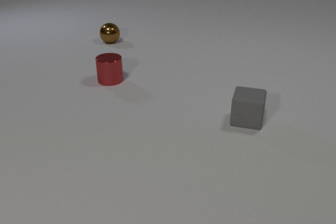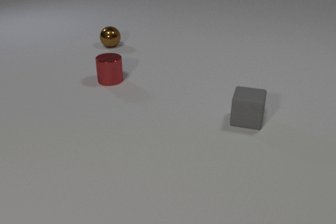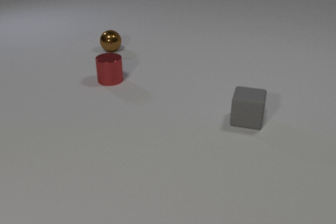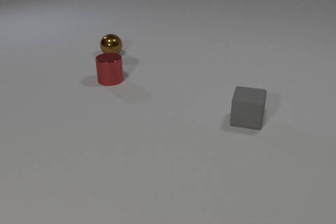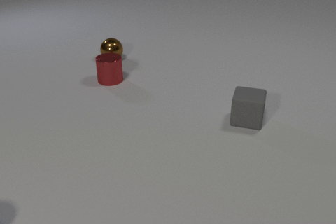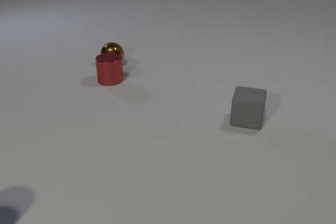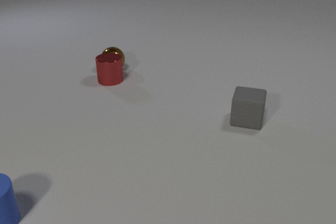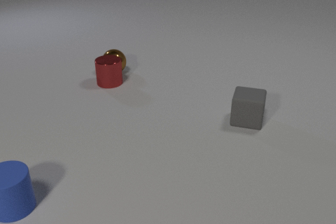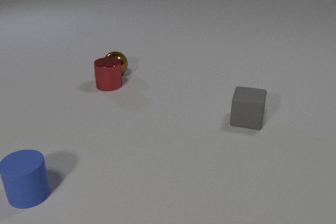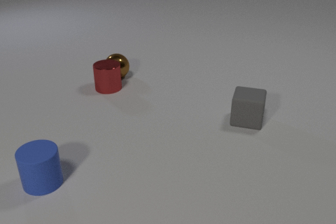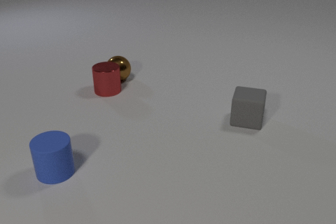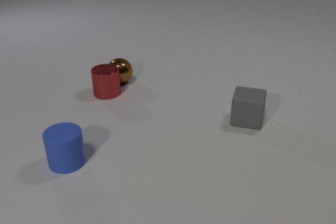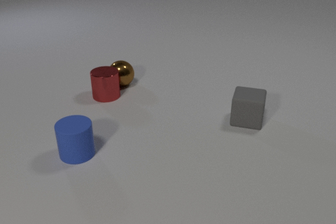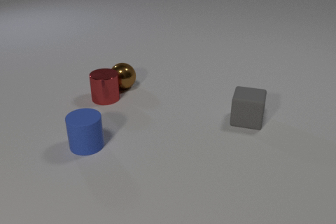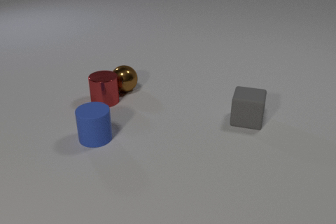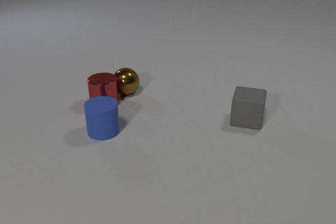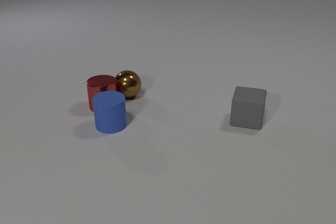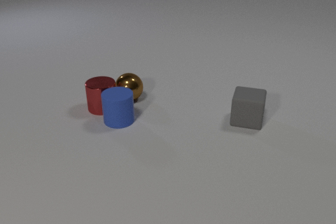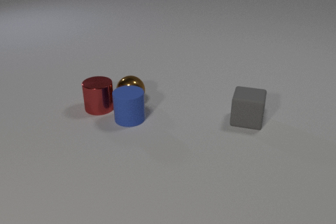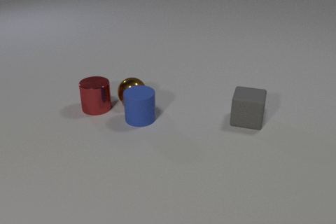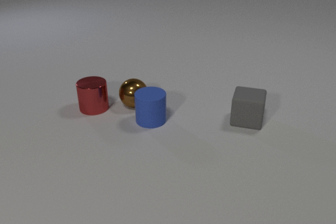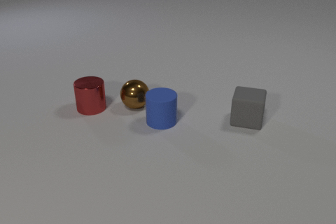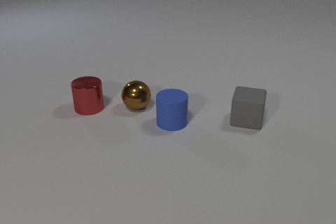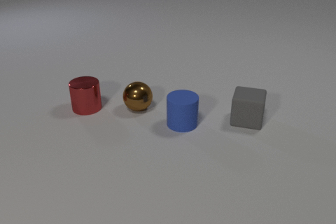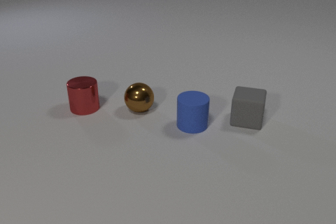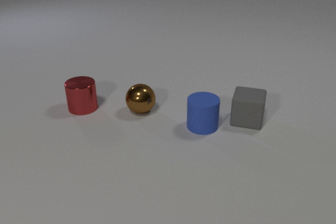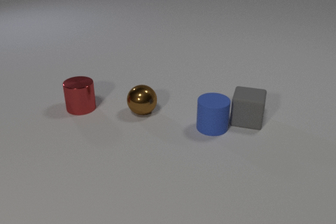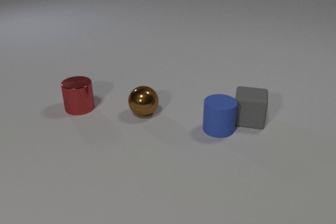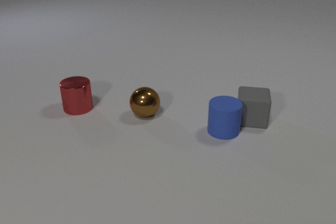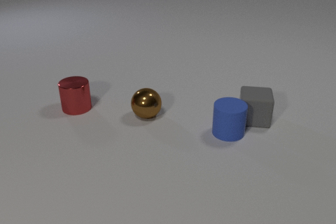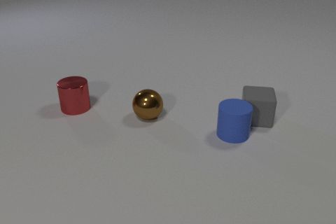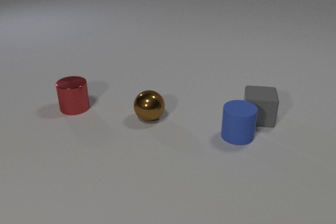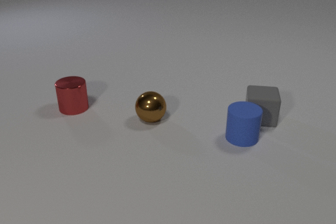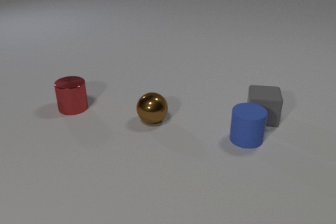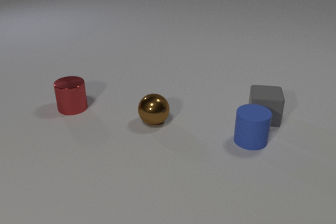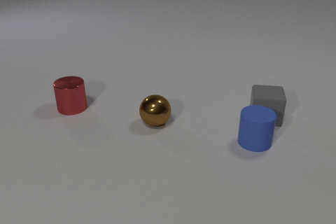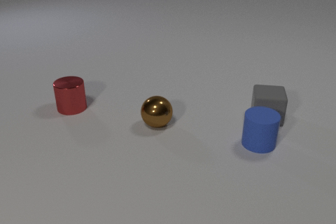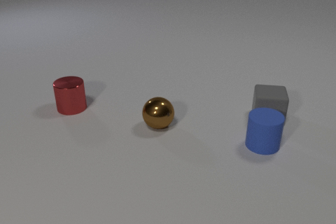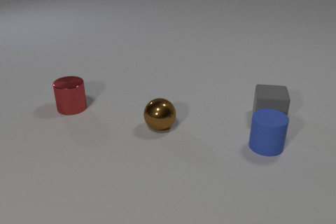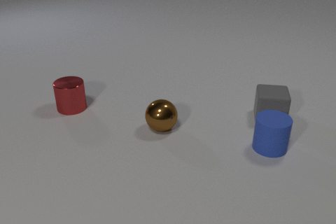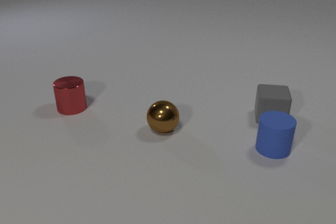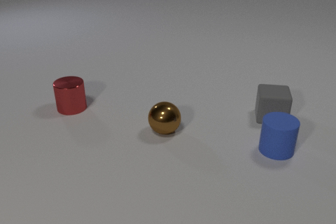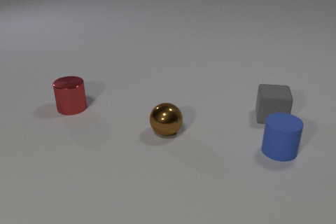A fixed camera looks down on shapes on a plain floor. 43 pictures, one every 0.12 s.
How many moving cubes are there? 1.
What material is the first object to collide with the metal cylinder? metal.
What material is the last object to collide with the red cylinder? rubber.
0.00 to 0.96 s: The brown metal sphere rolls toward the camera. The red metal cylinder slides toward the camera. The blue rubber cylinder comes in at the left edge, slides to the right and away from the camera. The brown metal sphere and the red metal cylinder collide.
0.96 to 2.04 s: The brown metal sphere rolls toward the camera. The red metal cylinder slides toward the camera. The blue rubber cylinder slides away from the camera and to the right. The red metal cylinder and the blue rubber cylinder collide.
2.04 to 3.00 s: The brown metal sphere rolls toward the camera and to the right. The red metal cylinder slides to the left. The blue rubber cylinder slides to the right. The brown metal sphere and the blue rubber cylinder collide.
3.00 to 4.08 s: The brown metal sphere rolls toward the camera and to the right. The red metal cylinder slides to the left. The blue rubber cylinder slides to the right. The gray rubber cube slides to the right and away from the camera. The blue rubber cylinder and the gray rubber cube collide.
4.08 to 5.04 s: The brown metal sphere rolls toward the camera and to the right. The blue rubber cylinder slides to the right. The gray rubber cube slides to the right.
